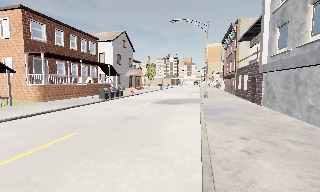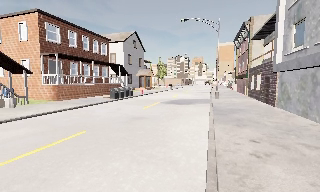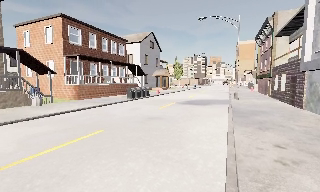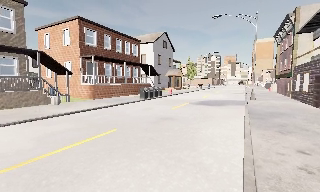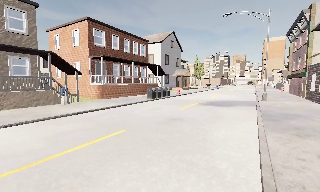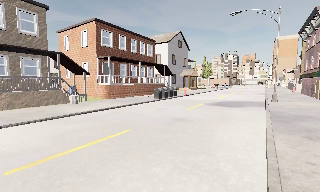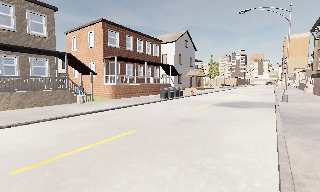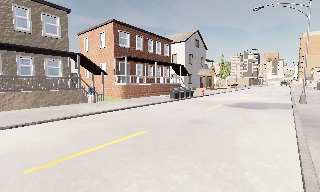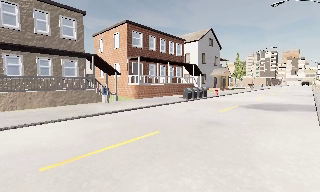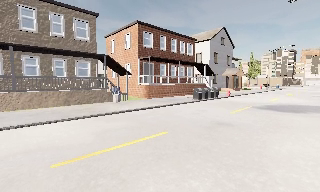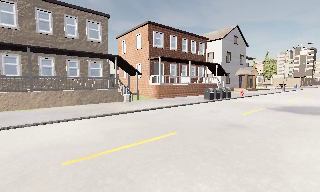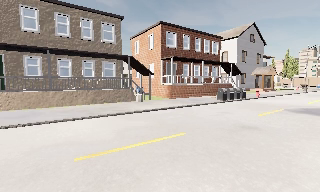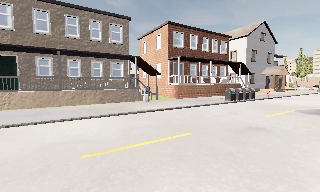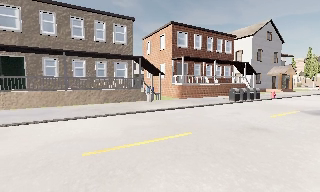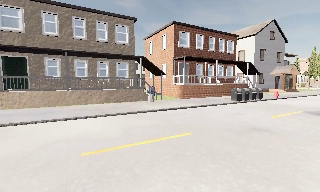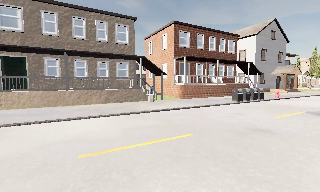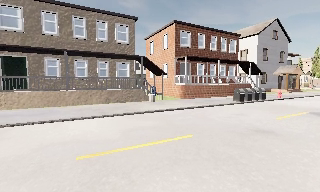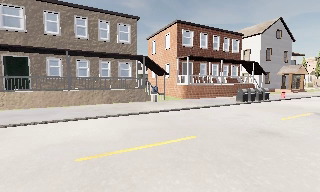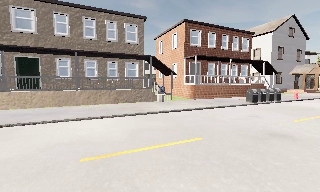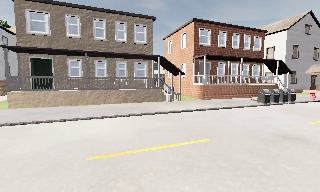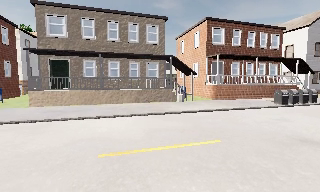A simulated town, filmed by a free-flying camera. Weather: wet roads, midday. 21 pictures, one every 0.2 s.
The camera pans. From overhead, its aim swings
counterclockwise.
The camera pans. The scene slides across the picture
to the right.
0.0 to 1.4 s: The camera swings to its left by about 25 degrees, and the scene slides to the right. It travels forward, about 0.5 m, so what stands in front looms larger.
1.4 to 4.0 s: The camera pans to its left, which is counterclockwise from overhead, by about 35 degrees. It travels to its right, about 1 m.
The film runs forward here.
